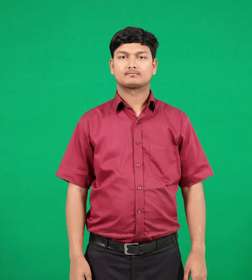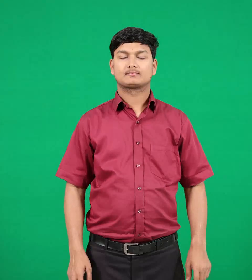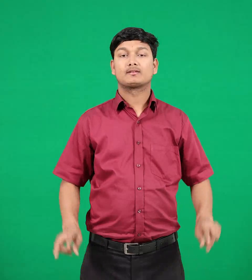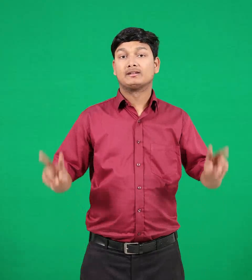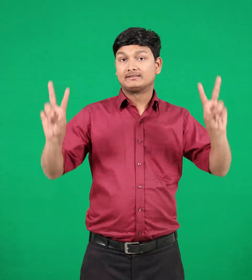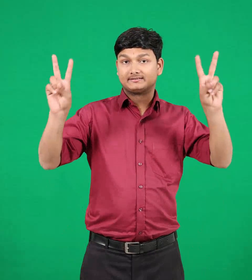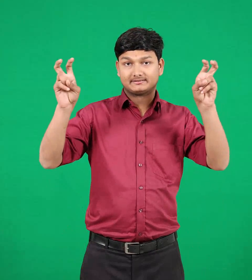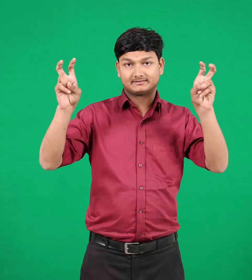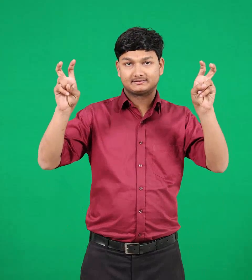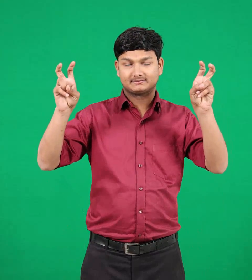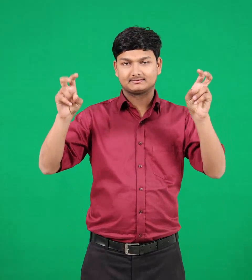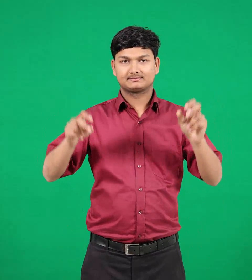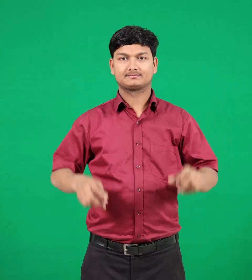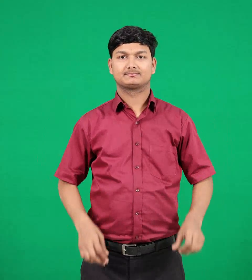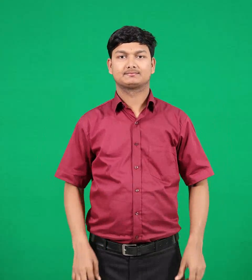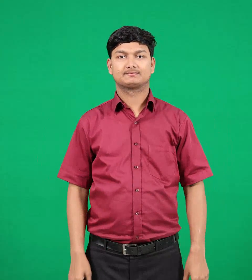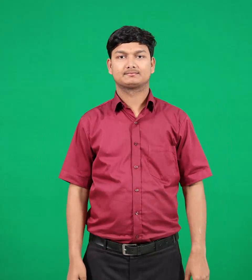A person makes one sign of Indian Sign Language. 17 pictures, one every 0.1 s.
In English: title & topic
